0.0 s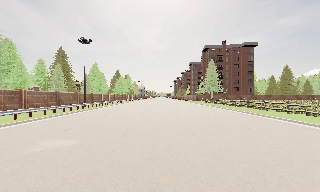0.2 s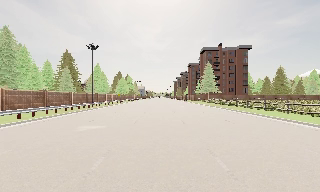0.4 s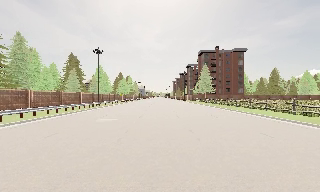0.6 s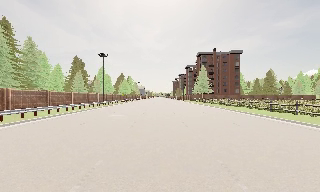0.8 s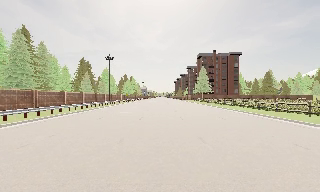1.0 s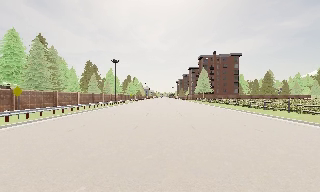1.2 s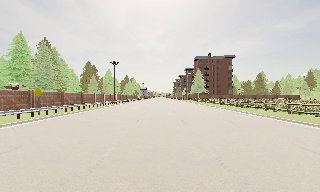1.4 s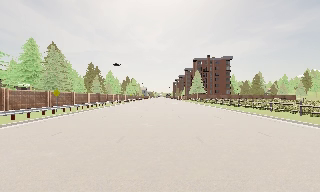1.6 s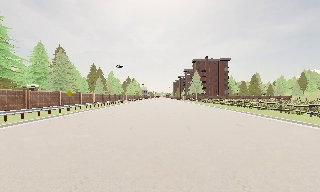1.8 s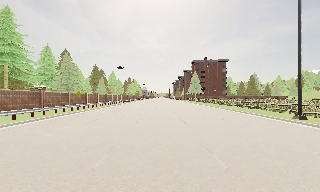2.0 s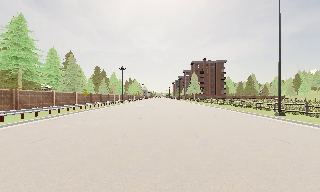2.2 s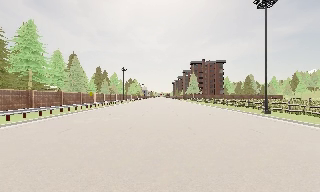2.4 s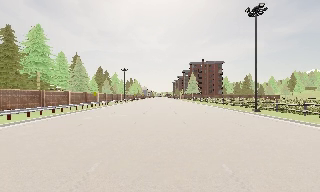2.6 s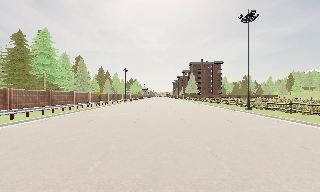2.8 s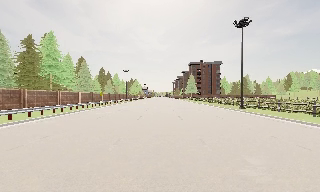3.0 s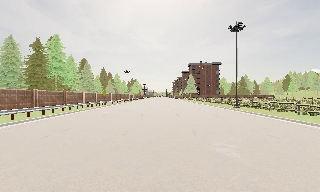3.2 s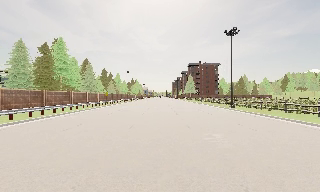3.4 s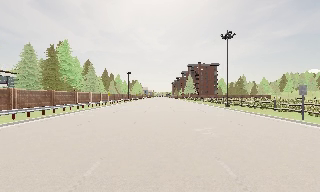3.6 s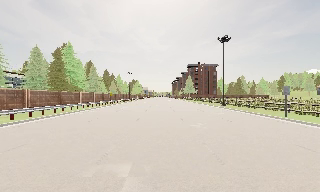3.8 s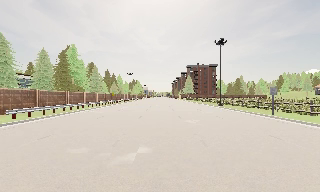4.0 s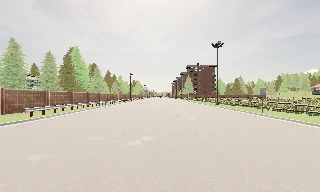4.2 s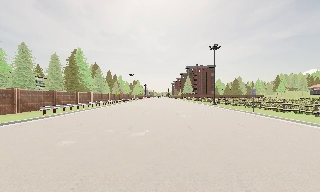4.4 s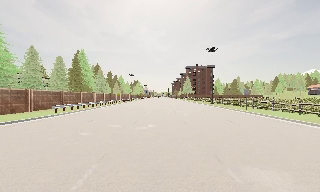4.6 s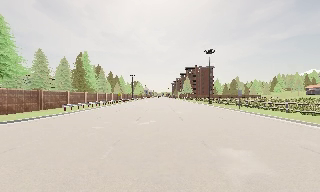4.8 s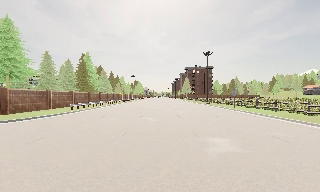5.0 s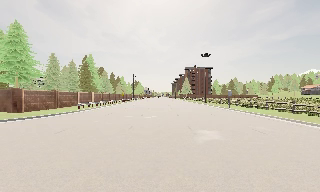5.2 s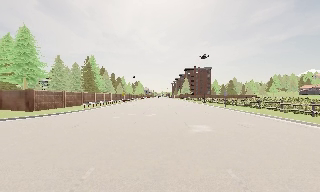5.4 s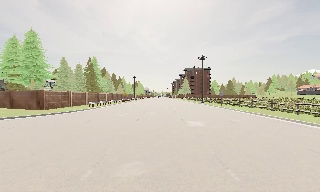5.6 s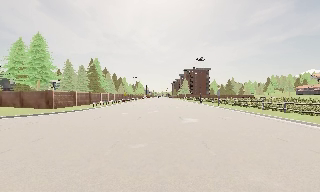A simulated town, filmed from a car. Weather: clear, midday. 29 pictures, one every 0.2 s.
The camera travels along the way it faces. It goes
backward.
0.0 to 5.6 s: The camera travels backward, about 55 m, so what stands in front gets smaller. It loses speed.
The film runs backward here.
